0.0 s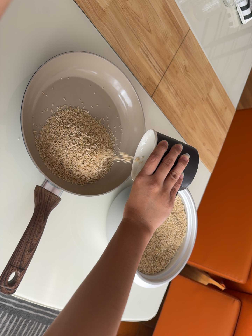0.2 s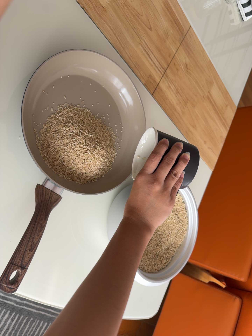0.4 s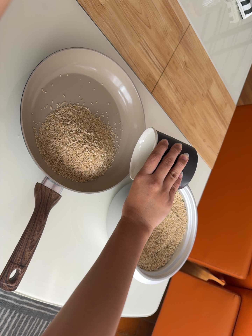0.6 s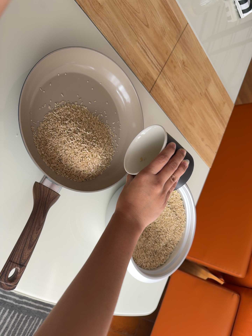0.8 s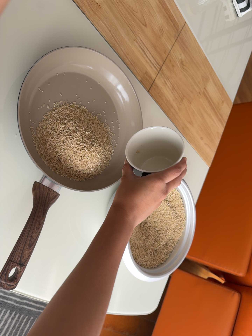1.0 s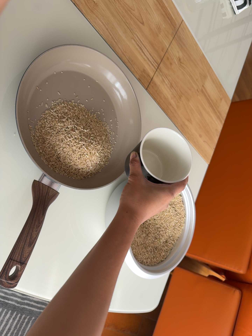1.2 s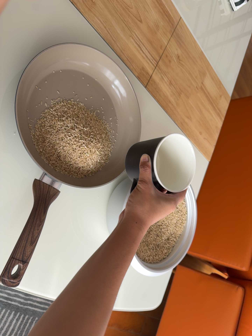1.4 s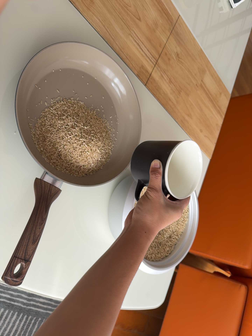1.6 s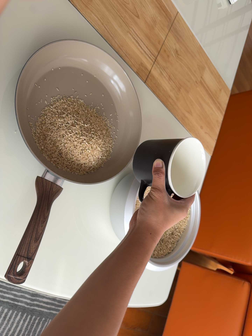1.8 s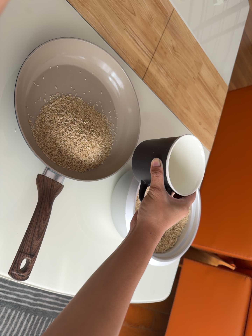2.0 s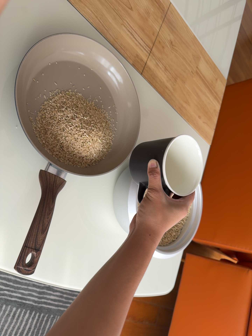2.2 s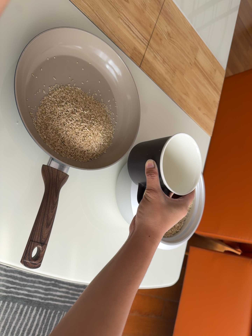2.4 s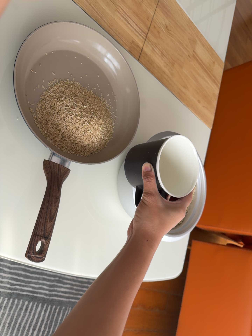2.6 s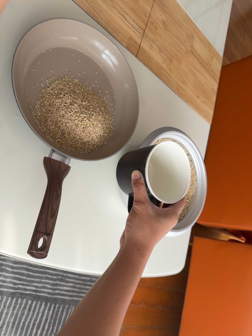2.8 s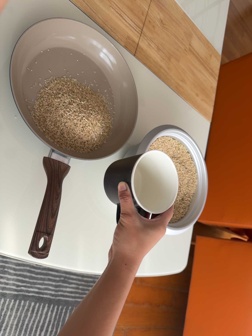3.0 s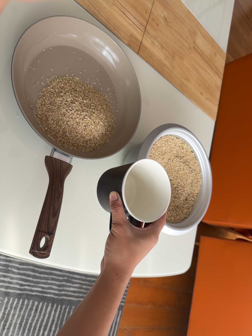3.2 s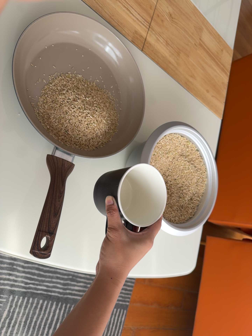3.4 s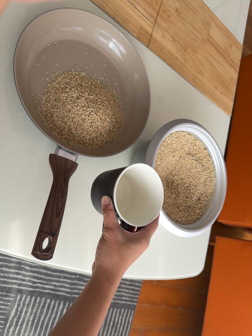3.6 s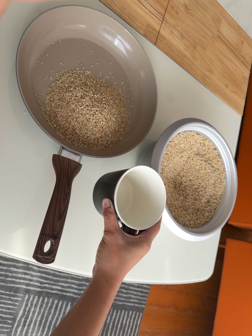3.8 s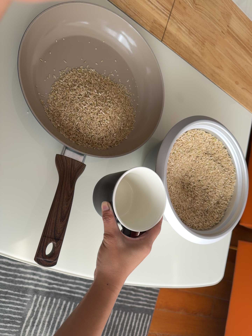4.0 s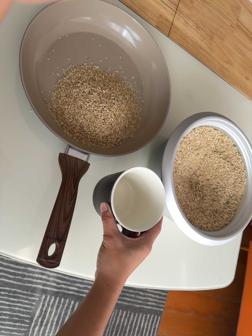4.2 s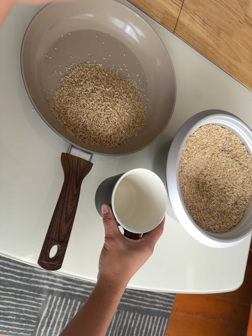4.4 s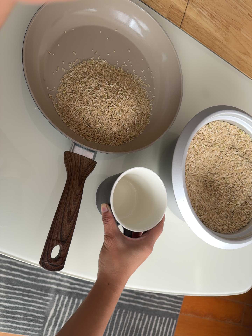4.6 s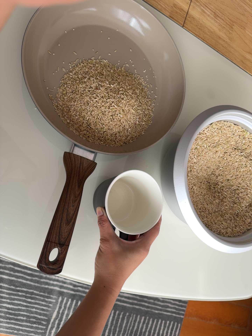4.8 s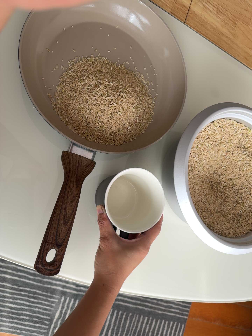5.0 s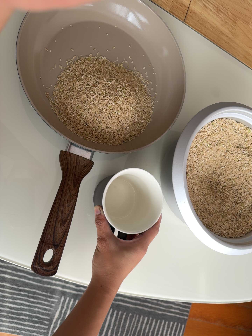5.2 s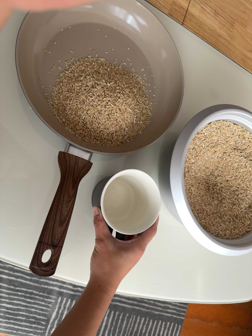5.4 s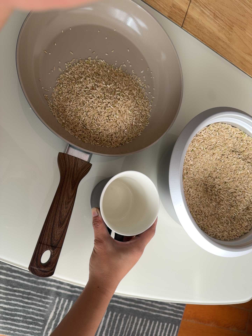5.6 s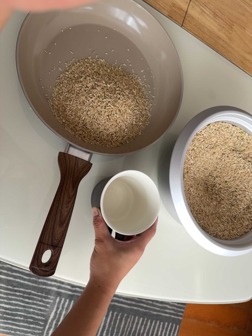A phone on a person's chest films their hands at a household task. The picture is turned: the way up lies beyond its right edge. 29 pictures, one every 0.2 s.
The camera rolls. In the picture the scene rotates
counterclockwise.
0.0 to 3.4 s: The camera travels toward the bottom of its view, about 7 cm, so close, fixed things drift upward. It rolls about its line of sight by about 15 degrees, and the scene rotates counterclockwise.
3.4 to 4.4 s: The scene slides to the right, as the camera pans about 10 degrees to its left. It travels forward, about 8 cm, so what stands in front looms larger.
4.4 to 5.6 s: The camera shifts only a little, or ends up much as it began.
The film runs forward here.
